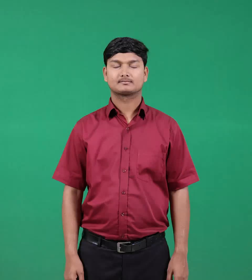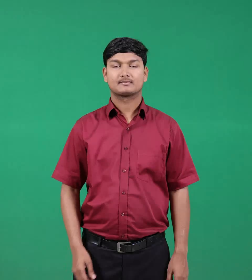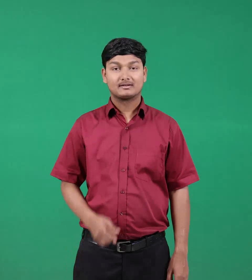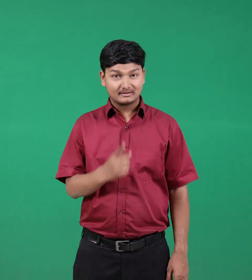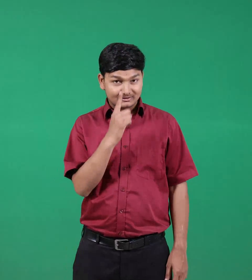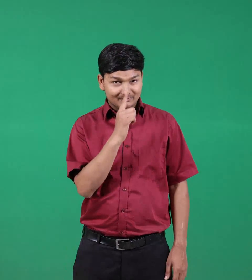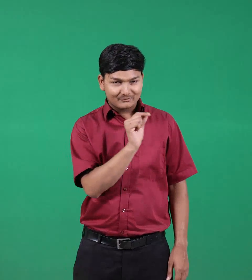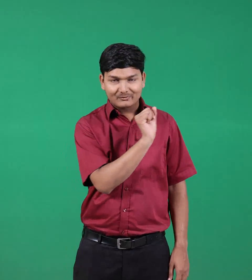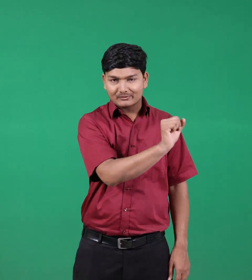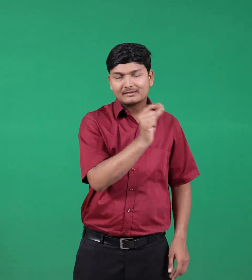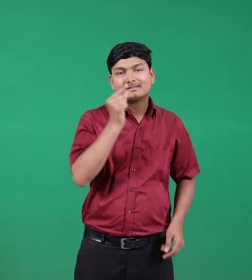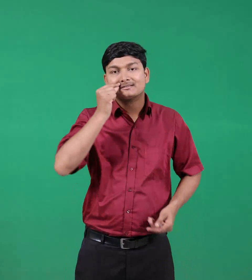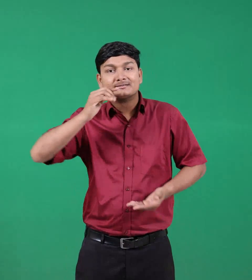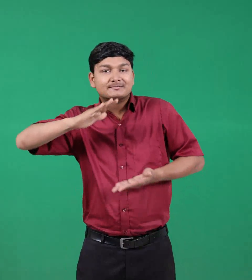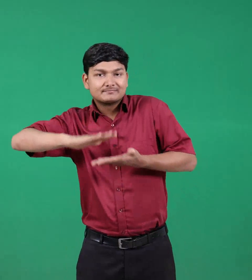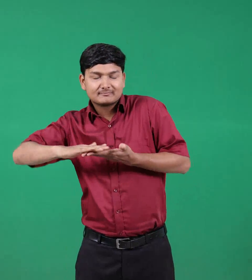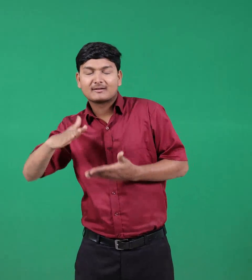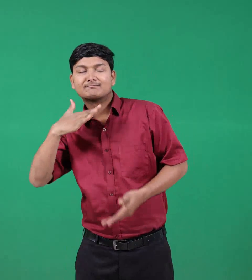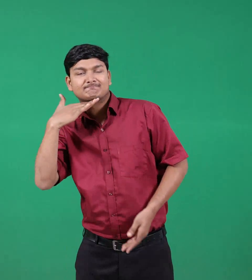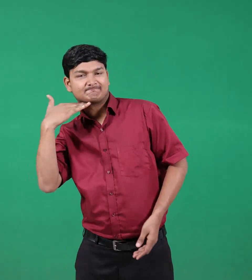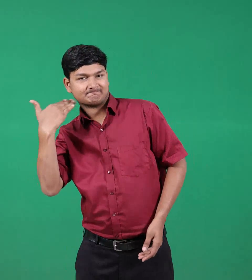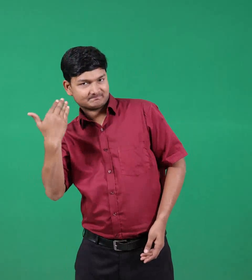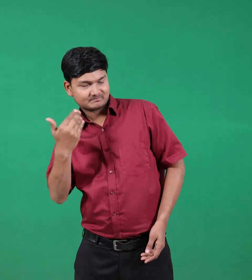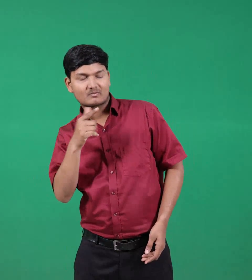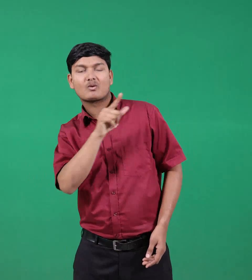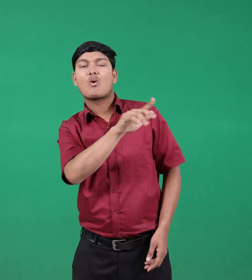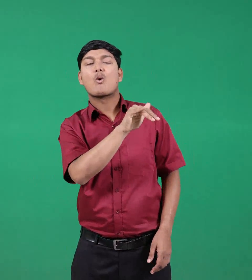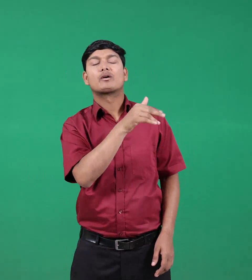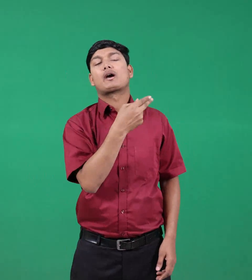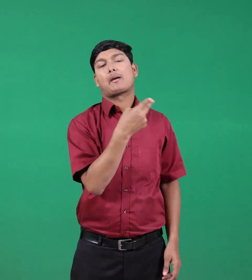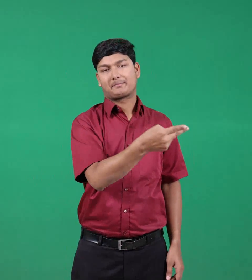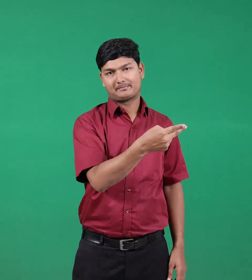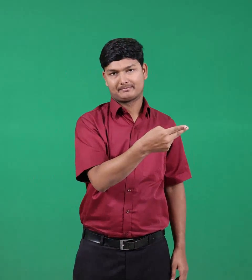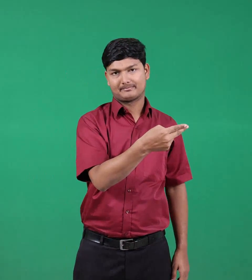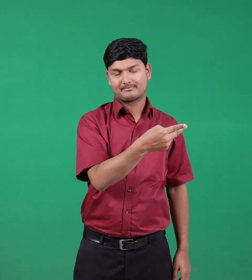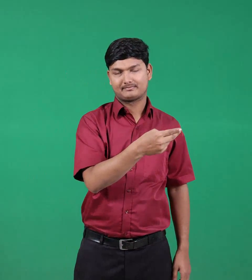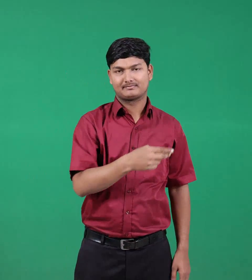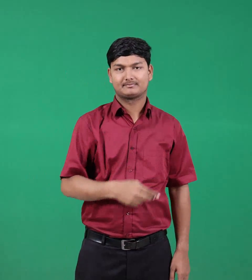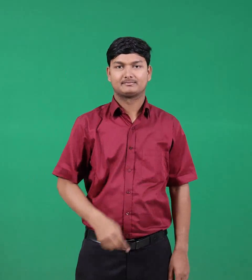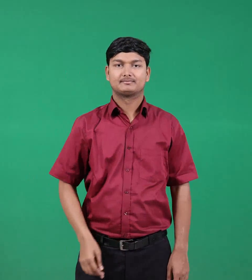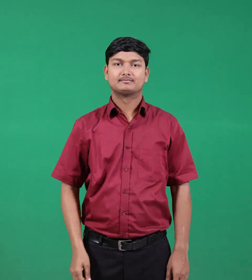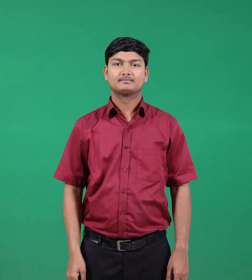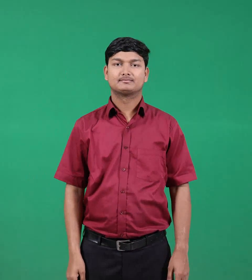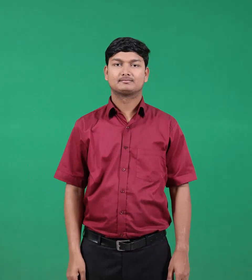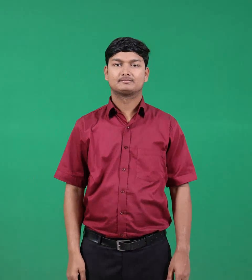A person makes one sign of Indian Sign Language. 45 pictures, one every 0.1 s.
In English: widow
